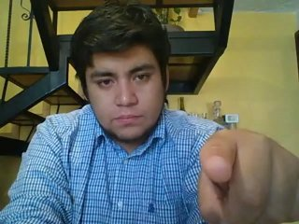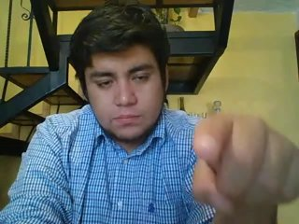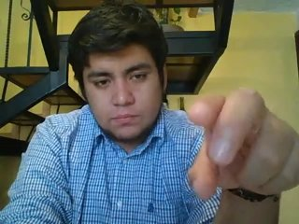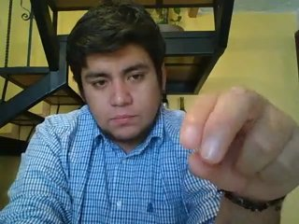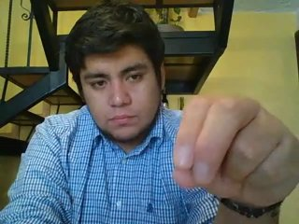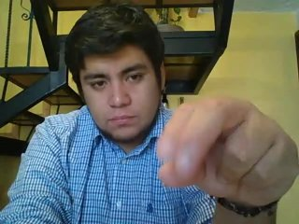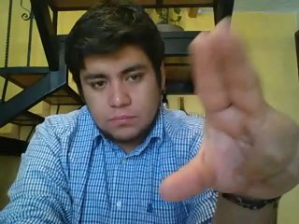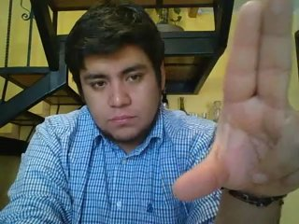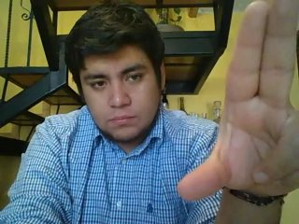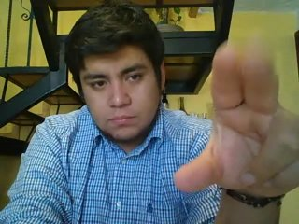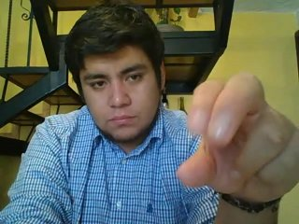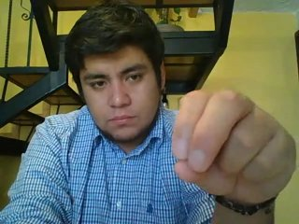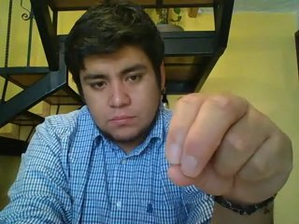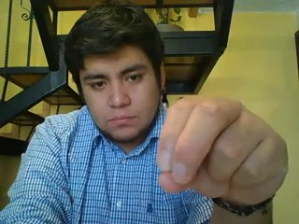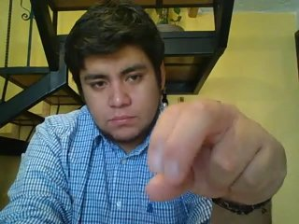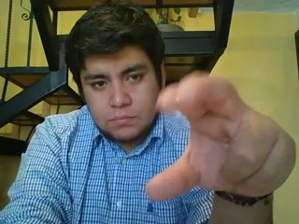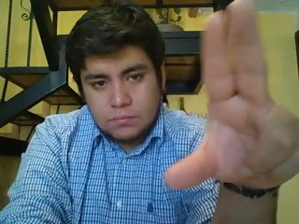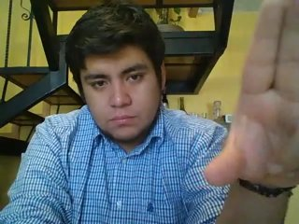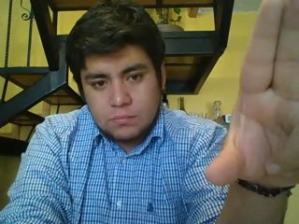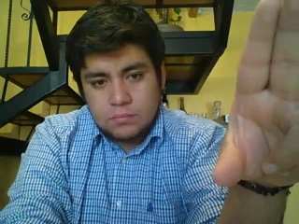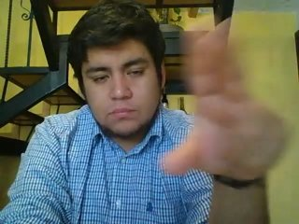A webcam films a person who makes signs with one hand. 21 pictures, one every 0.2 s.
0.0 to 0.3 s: Pointing with one finger.
0.4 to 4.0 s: Open twice.
